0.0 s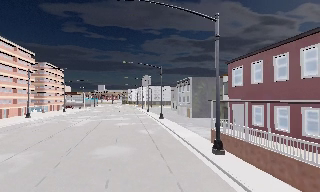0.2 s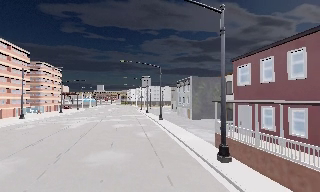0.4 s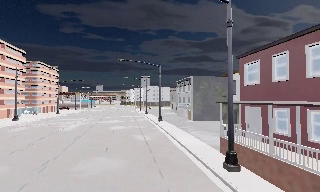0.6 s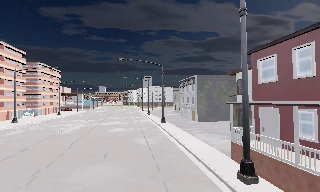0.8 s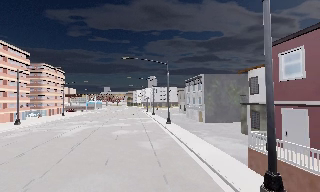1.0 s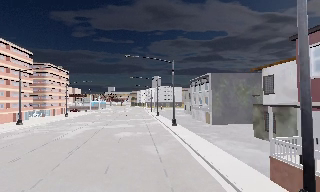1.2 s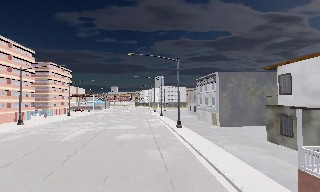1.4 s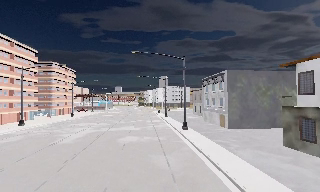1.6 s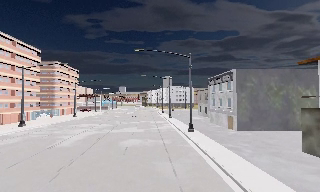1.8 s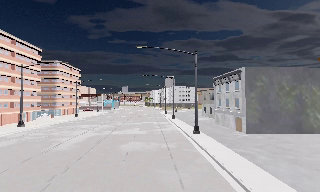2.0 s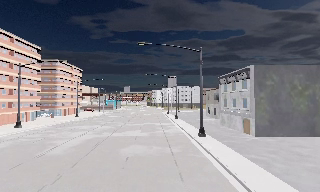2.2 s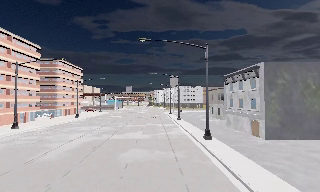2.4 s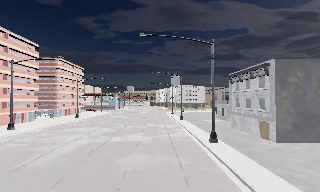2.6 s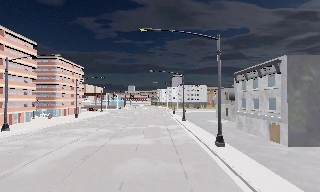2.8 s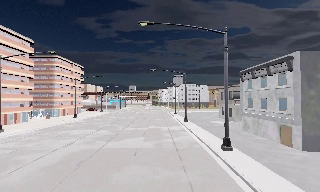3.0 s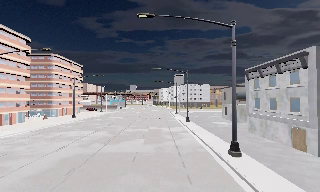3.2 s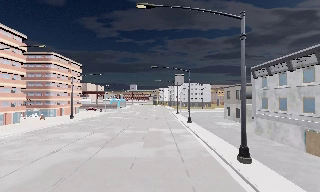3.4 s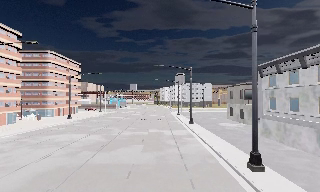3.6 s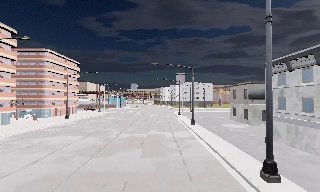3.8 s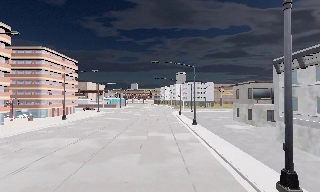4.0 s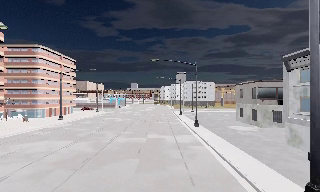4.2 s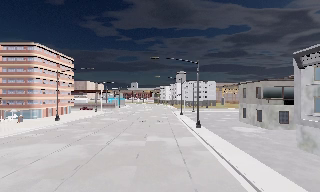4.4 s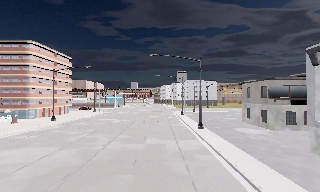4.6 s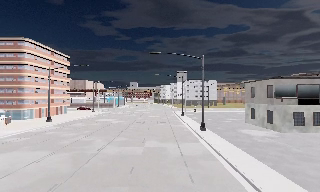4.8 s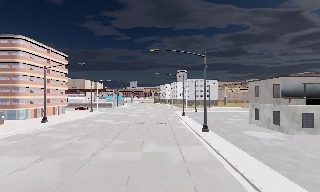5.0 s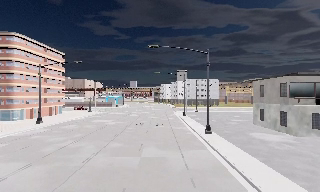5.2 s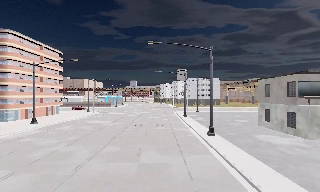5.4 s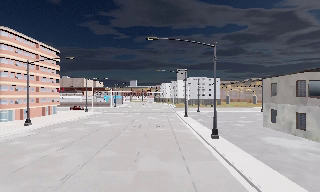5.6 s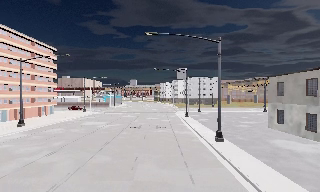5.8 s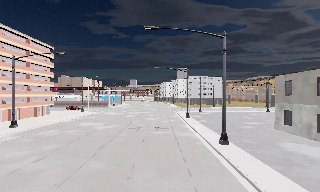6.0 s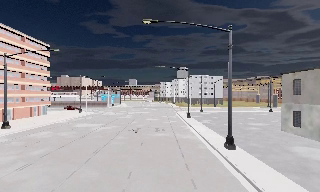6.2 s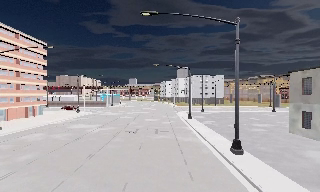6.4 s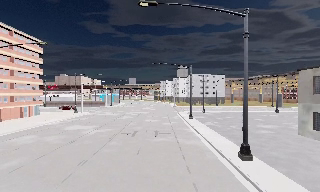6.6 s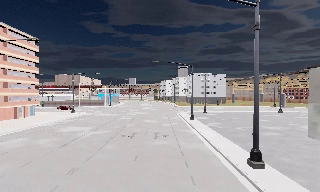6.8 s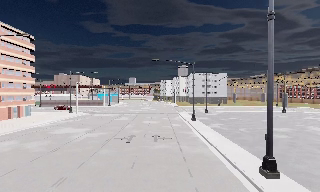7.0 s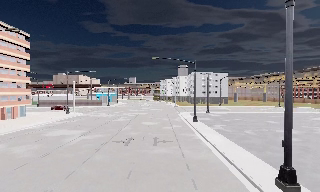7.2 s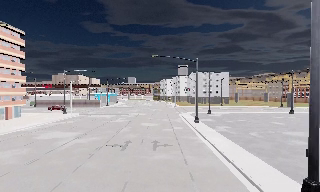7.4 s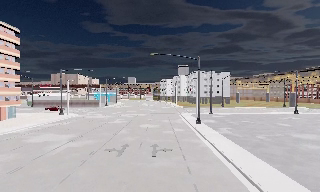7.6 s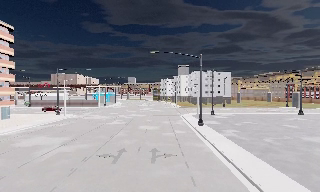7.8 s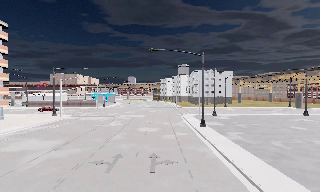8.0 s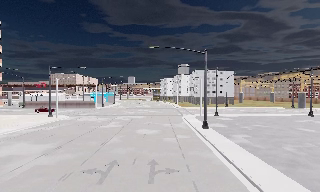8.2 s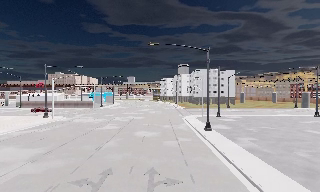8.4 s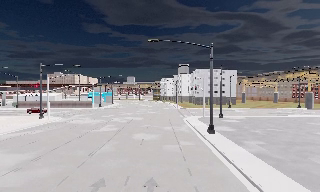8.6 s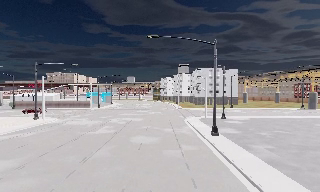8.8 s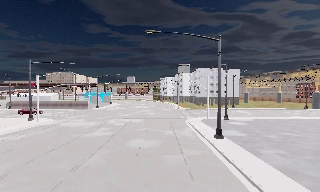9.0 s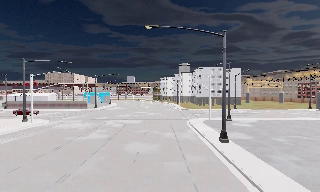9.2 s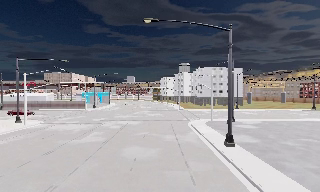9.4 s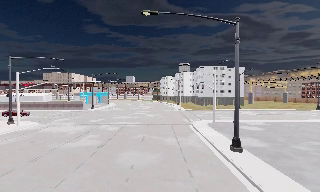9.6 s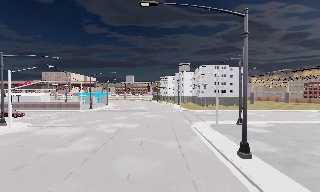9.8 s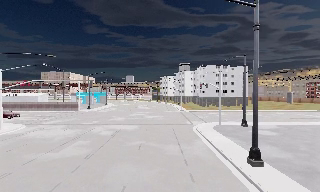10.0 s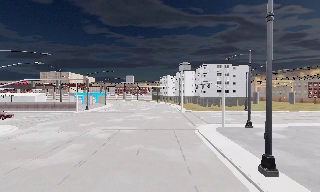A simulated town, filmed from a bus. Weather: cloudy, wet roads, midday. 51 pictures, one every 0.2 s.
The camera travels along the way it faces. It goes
forward.
0.0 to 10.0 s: The camera swings to its left by about 10 degrees, and the scene slides to the right. It travels forward, about 60 m, so what stands in front looms larger.
The film runs forward here.
